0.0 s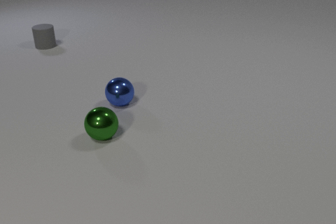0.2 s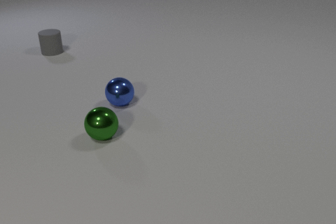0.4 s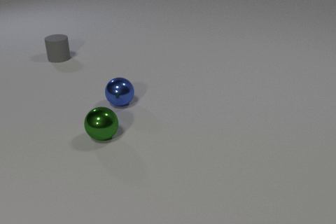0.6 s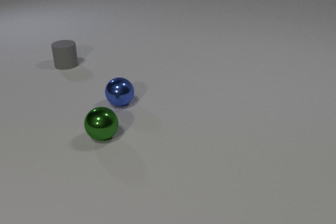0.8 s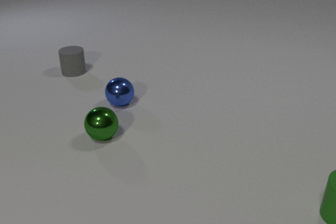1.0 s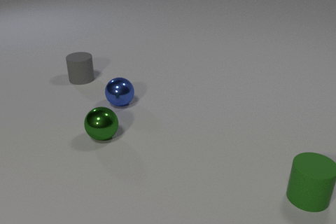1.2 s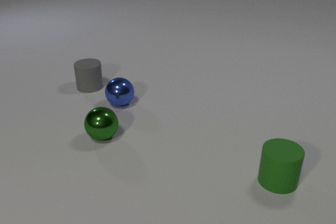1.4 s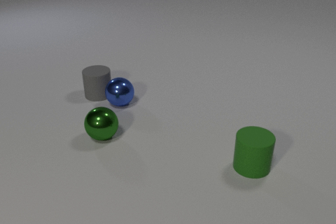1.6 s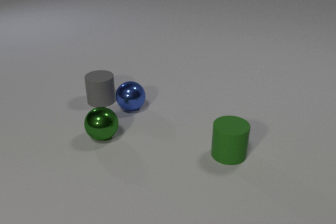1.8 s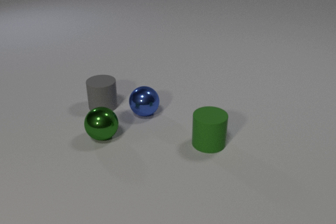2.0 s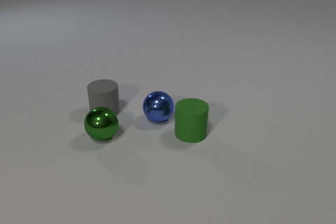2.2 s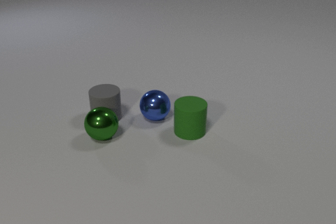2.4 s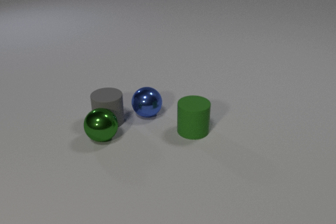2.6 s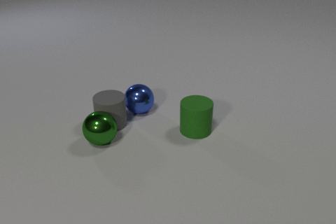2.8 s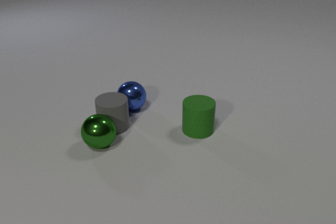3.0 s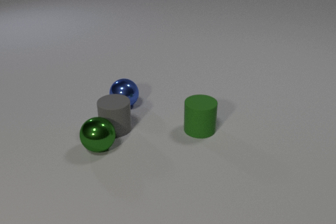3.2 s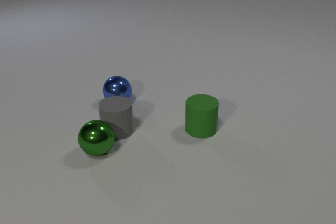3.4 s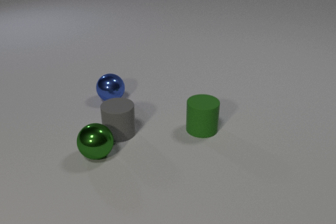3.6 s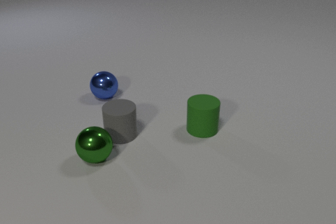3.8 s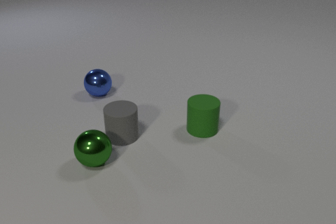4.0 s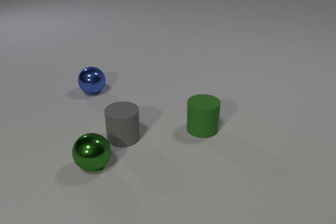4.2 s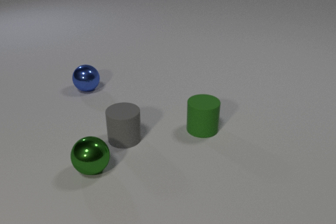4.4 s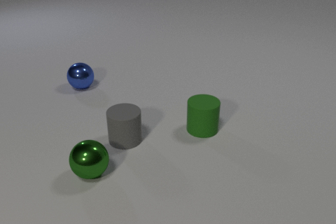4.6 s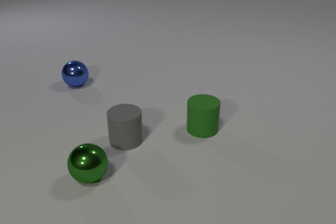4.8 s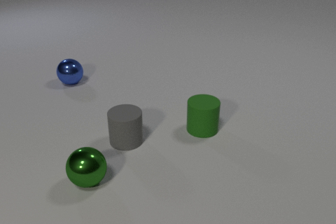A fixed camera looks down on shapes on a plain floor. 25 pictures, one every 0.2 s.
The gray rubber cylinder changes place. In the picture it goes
toward the camera.
0.0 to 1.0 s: The gray rubber cylinder slides toward the camera. The green rubber cylinder comes in at the right edge, slides to the left.
1.0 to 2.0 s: The gray rubber cylinder slides toward the camera. The blue metal sphere rolls to the right and toward the camera. The green rubber cylinder slides to the left and away from the camera. The gray rubber cylinder and the blue metal sphere collide.
2.0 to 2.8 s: The gray rubber cylinder slides toward the camera. The blue metal sphere rolls to the left and away from the camera. The green metal sphere rolls toward the camera. The green rubber cylinder slides away from the camera and to the right. The blue metal sphere and the green rubber cylinder collide. The gray rubber cylinder and the green metal sphere collide.
2.8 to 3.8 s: The gray rubber cylinder slides toward the camera and to the right. The blue metal sphere rolls away from the camera and to the left. The green metal sphere rolls toward the camera.
3.8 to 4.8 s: The gray rubber cylinder slides toward the camera. The blue metal sphere rolls away from the camera and to the left. The green metal sphere rolls toward the camera.
What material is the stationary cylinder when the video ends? rubber.
What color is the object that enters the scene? green.
Are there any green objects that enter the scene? yes.
